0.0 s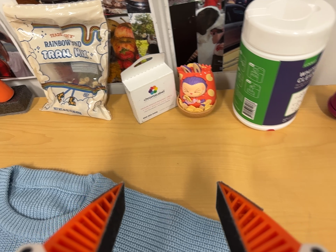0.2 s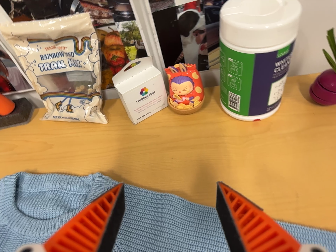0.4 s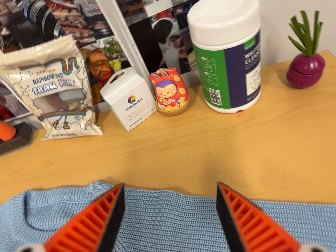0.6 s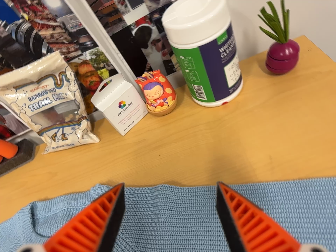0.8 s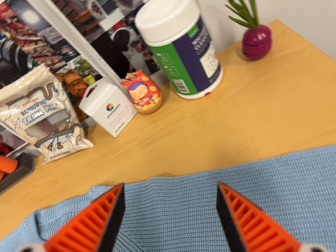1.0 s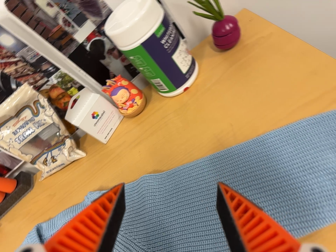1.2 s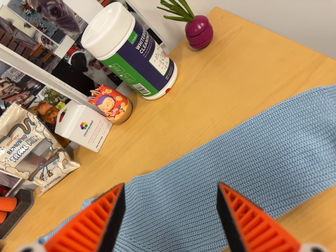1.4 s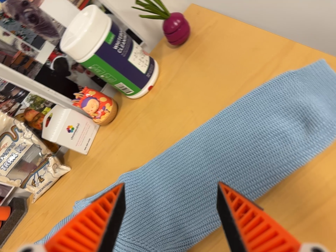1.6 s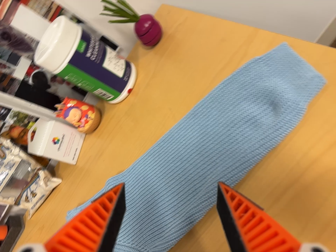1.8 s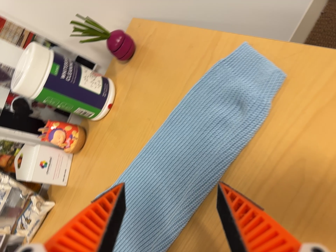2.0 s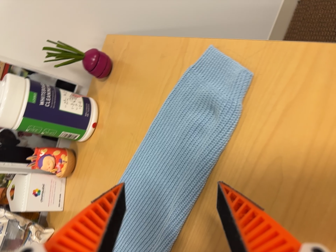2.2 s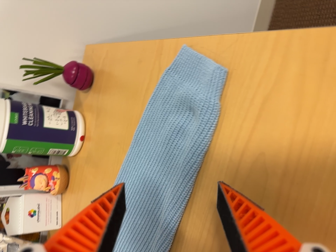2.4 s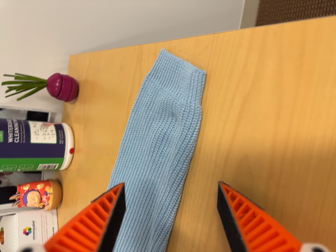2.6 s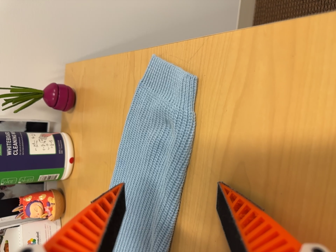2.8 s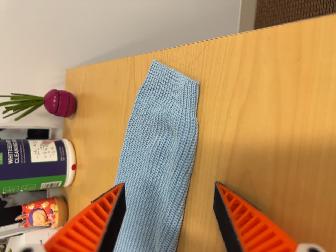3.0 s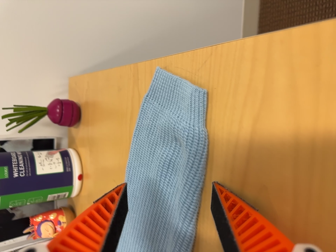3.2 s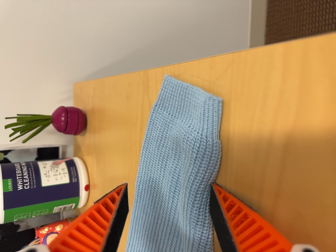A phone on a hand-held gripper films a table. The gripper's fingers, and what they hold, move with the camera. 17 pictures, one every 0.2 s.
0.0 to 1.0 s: The camera travels to its right, backward and toward the bottom of its view, about 16 cm, so close, fixed things drift to the left. It rolls about its line of sight by about 35 degrees, and the scene rotates counterclockwise.
1.0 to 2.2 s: The camera travels to its right, about 16 cm, so close, fixed things drift to the left. It rolls about its line of sight by about 40 degrees, and the scene rotates counterclockwise.
2.2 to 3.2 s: The camera travels forward and toward the top of its view, about 7 cm, so what stands in front looms larger. It rolls about its line of sight by about 10 degrees, and the scene rotates counterclockwise.
The film runs forward here.
